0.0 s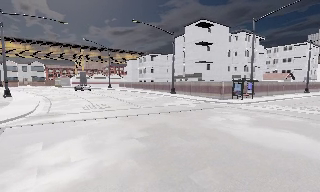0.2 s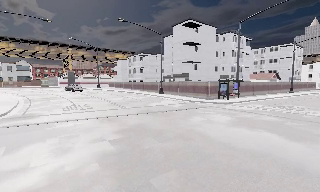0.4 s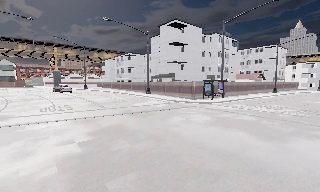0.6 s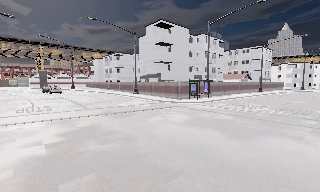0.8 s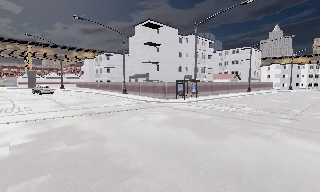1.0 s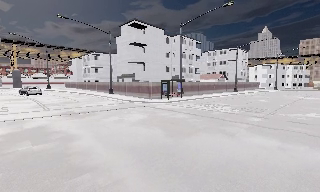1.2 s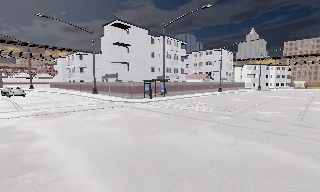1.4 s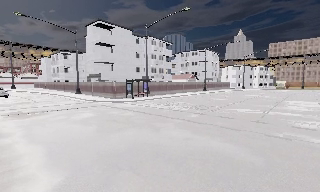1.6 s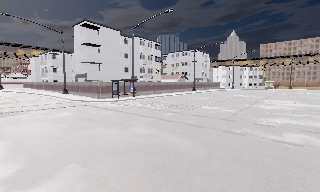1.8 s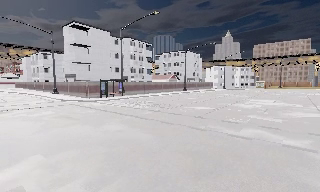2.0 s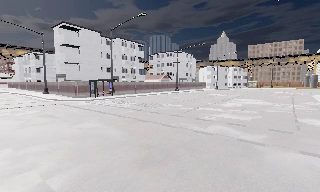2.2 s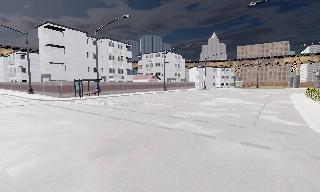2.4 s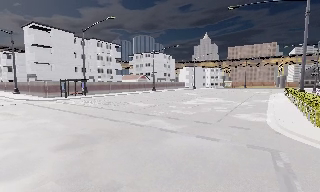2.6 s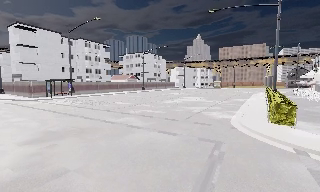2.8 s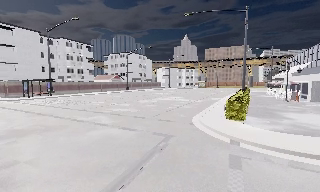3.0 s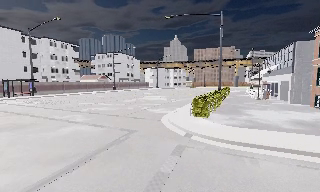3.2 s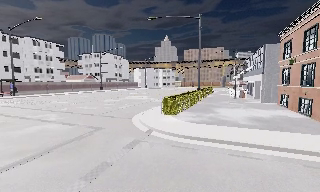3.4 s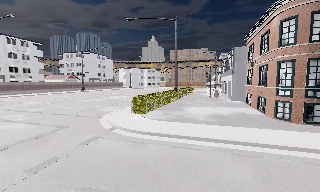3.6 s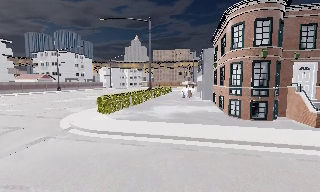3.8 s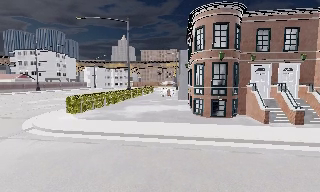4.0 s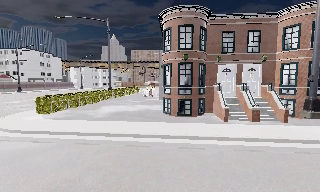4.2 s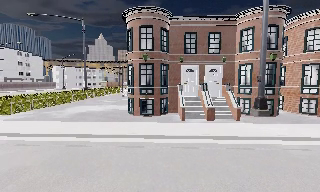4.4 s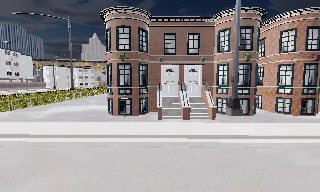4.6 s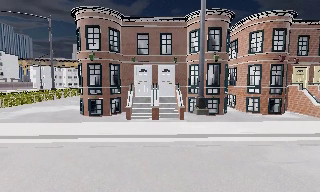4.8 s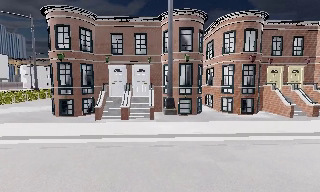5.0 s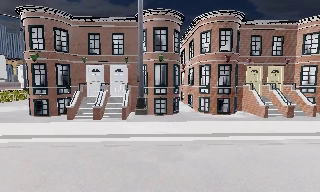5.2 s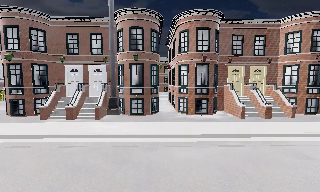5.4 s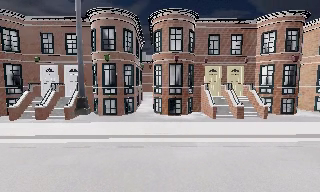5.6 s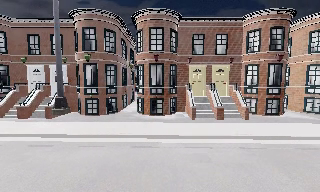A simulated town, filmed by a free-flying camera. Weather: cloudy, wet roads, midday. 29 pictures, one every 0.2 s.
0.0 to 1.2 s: The camera swings to its right by about 15 degrees, and the scene slides to the left. It travels to its right, about 6 m, so close, fixed things drift to the left.
1.2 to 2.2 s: The camera travels to its right, about 8 m, so close, fixed things drift to the left.
2.2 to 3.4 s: The scene slides to the left, as the camera pans about 20 degrees to its right. It travels to its right and backward, about 9 m, so close, fixed things drift to the left.
3.4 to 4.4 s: The camera swings to its right by about 15 degrees, and the scene slides to the left. It travels to its right, about 8 m, so close, fixed things drift to the left.
4.4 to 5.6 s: The camera travels to its right, about 10 m, so close, fixed things drift to the left.
The film runs backward here.
